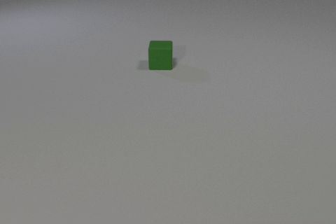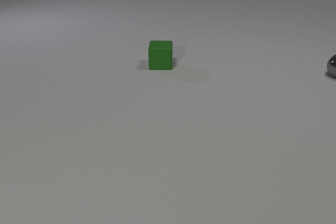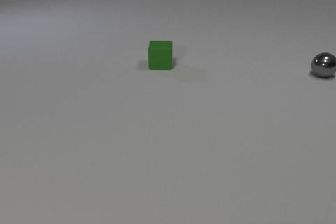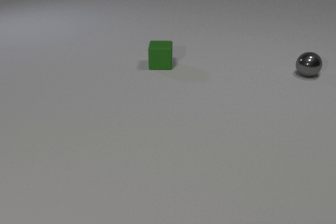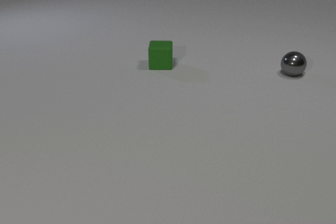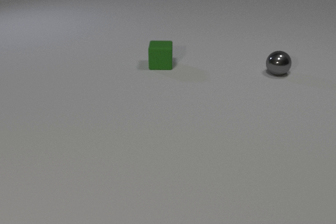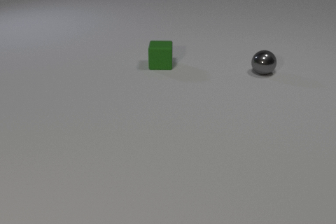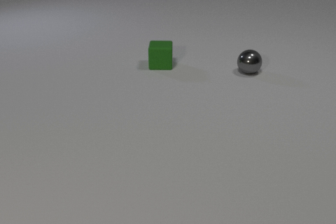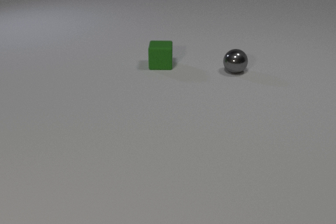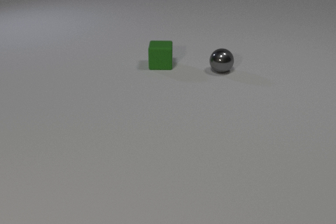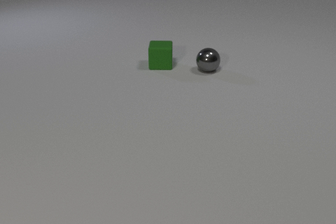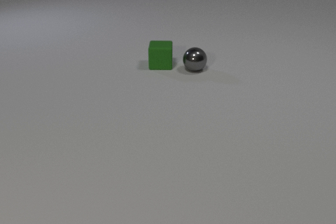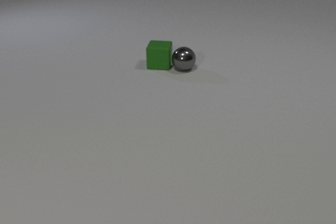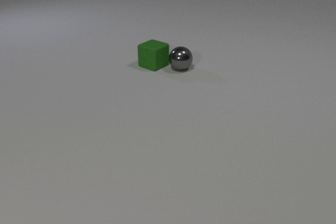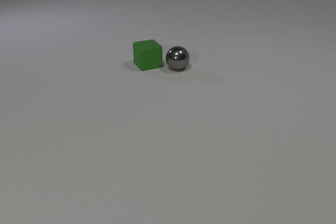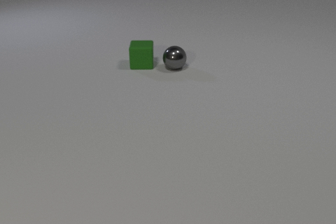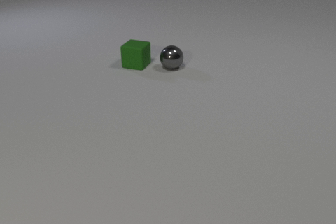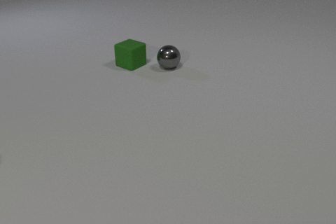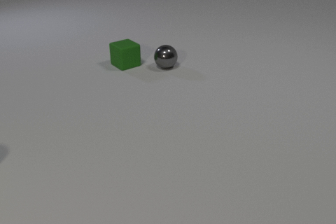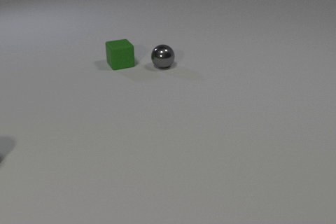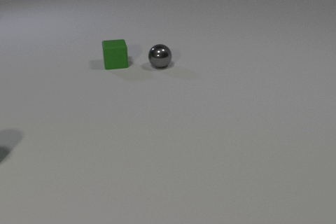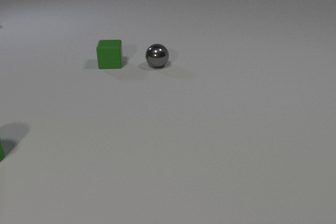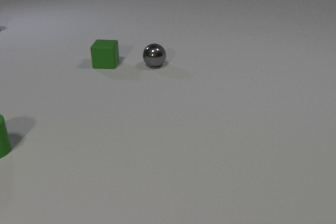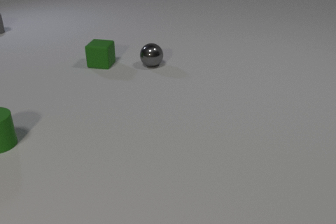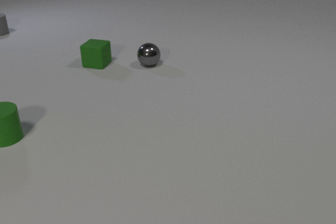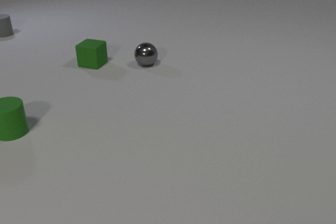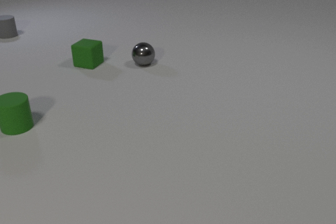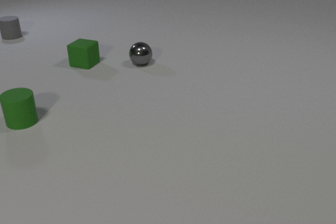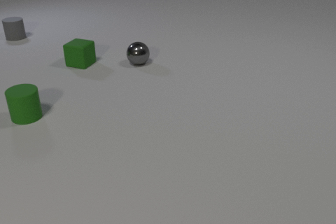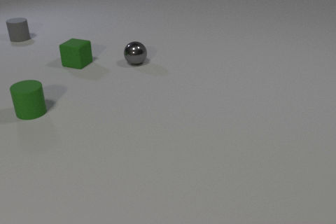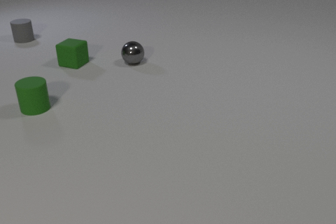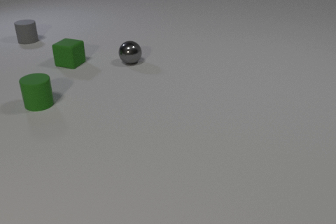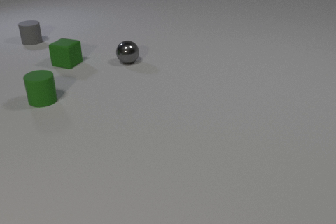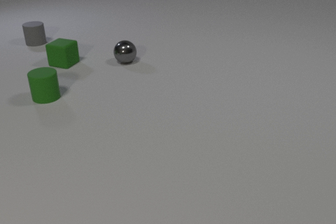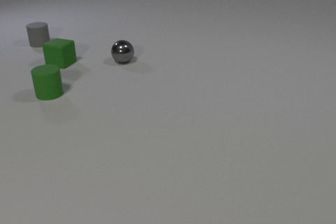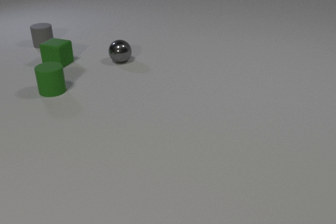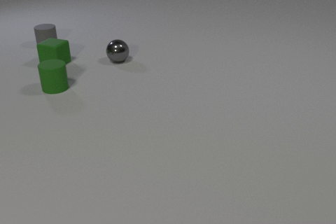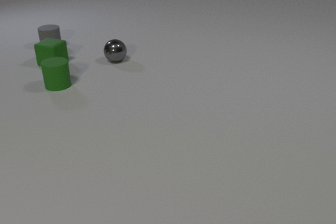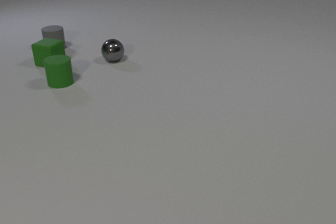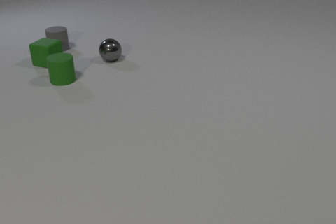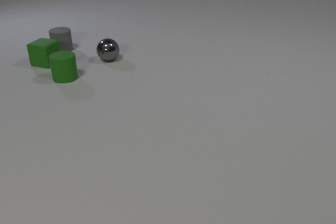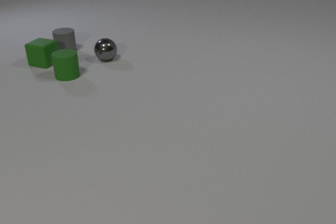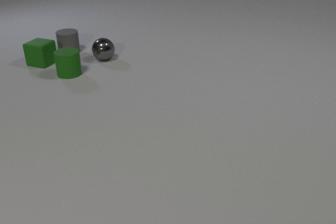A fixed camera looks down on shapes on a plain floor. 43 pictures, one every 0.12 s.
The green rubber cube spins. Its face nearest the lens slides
to the left.
The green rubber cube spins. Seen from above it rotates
clockwise.
0.00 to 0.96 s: The gray metal sphere comes in at the right edge, rolls to the left.
0.96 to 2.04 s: The gray metal sphere rolls to the left. The green rubber cube slides to the left, spins so that its near face slides to the left, clockwise seen from above. The gray metal sphere and the green rubber cube collide.
2.04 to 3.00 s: The gray metal sphere rolls to the left. The green rubber cube slides to the left, spins clockwise seen from above by about 75 degrees, its near face sliding to the left. The gray rubber cylinder comes in at the left edge, slides toward the camera and to the right. The green rubber cylinder comes in at the left edge, slides away from the camera and to the right.
3.00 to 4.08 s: The gray metal sphere rolls to the left and away from the camera. The green rubber cube slides to the left. The gray rubber cylinder slides toward the camera and to the right. The green rubber cylinder slides away from the camera and to the right.
4.08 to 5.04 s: The gray metal sphere rolls to the left and away from the camera. The green rubber cube slides to the left. The gray rubber cylinder slides toward the camera and to the right. The green rubber cylinder slides away from the camera and to the right.
What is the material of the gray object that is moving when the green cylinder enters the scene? metal.
How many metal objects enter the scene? 1.
What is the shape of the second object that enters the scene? cylinder.
